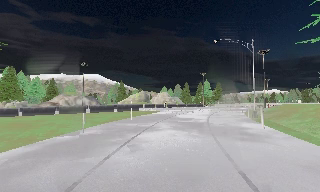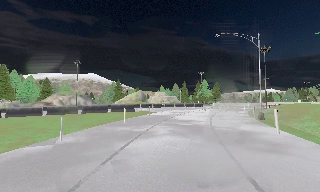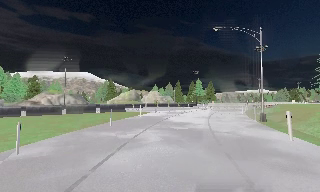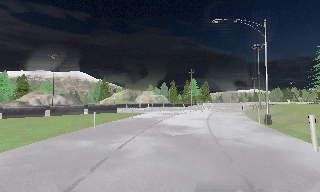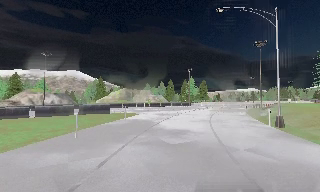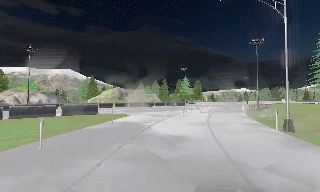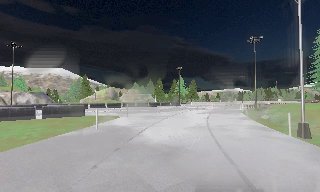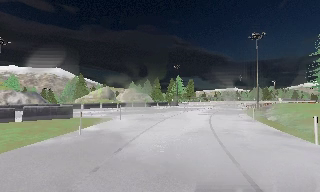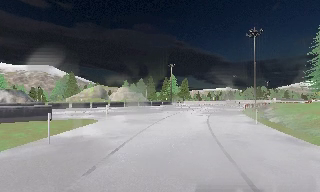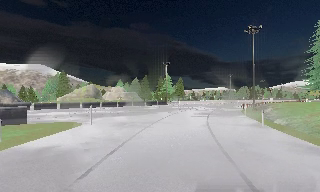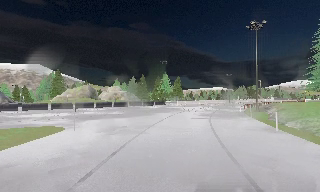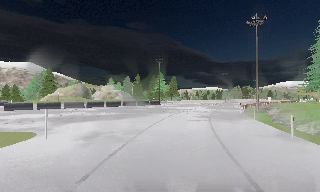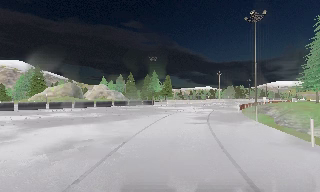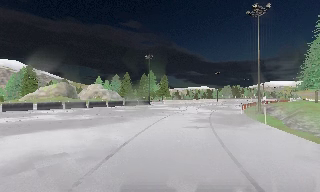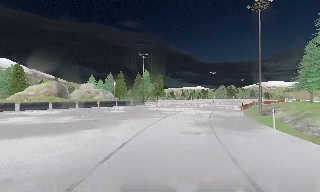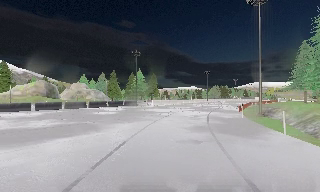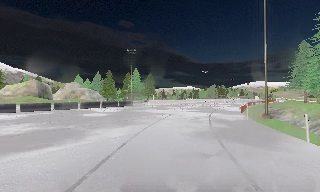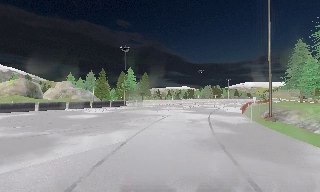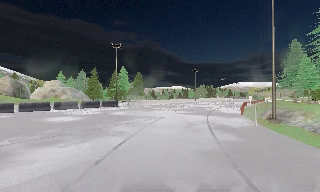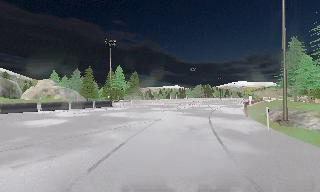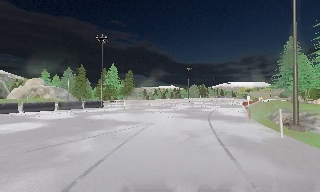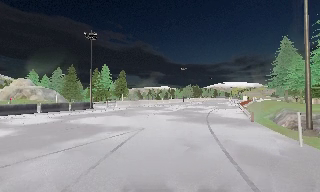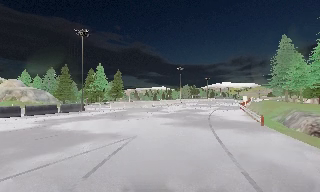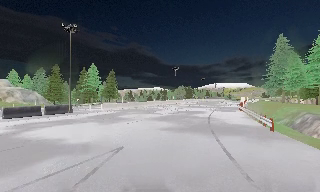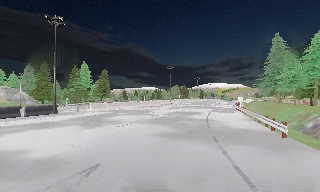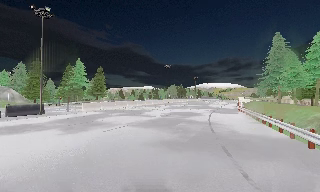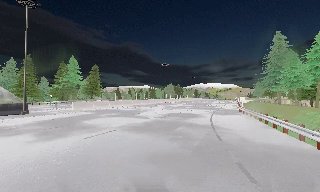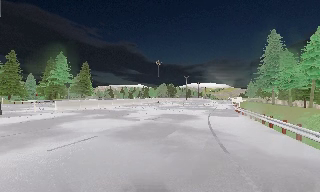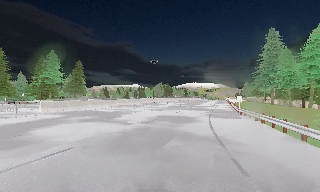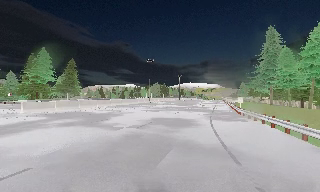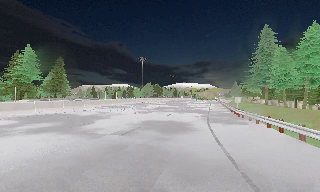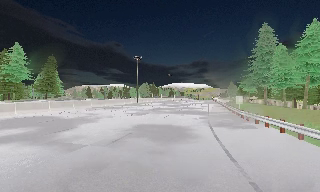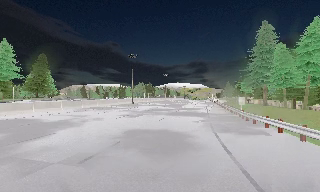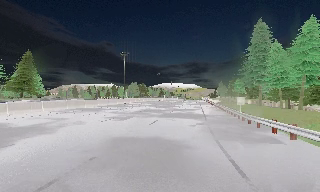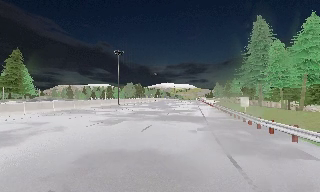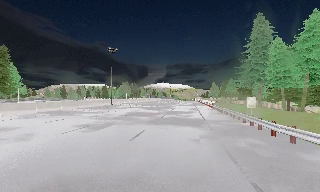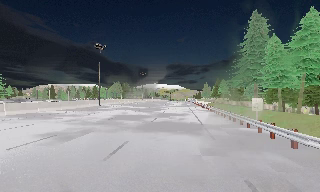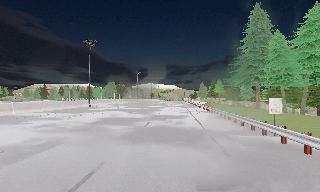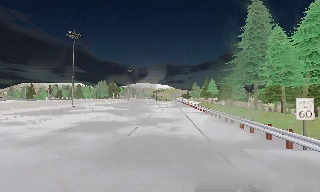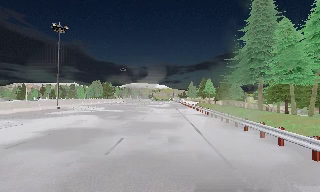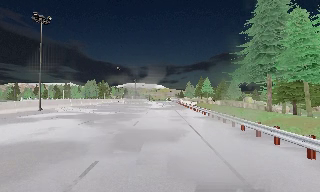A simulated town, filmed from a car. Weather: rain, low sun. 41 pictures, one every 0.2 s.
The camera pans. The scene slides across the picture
to the left.
The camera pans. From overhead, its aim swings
clockwise.
0.0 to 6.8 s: The camera swings to its right by about 55 degrees, and the scene slides to the left. It travels forward, about 50 m.
6.8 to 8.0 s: The camera swings to its right by about 10 degrees, and the scene slides to the left. It travels forward, about 13 m, so what stands in front looms larger.
The film runs forward here.
